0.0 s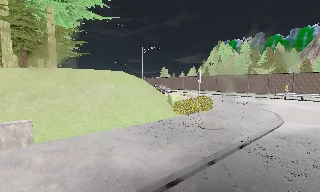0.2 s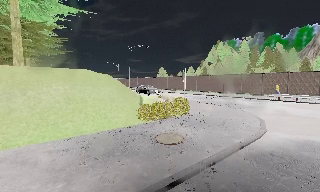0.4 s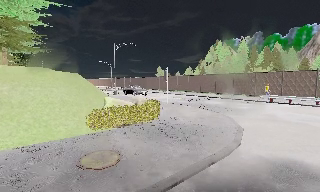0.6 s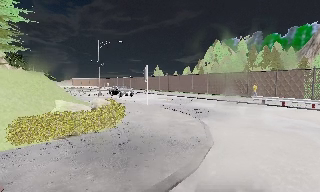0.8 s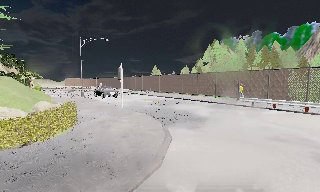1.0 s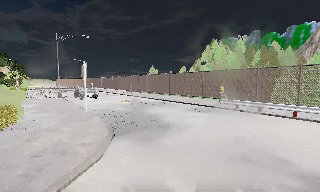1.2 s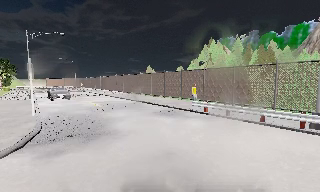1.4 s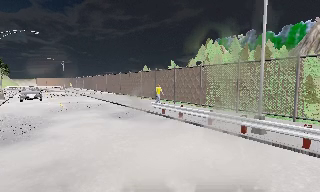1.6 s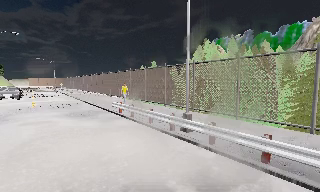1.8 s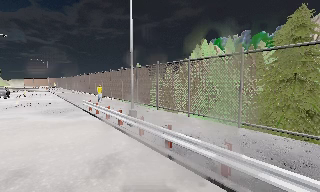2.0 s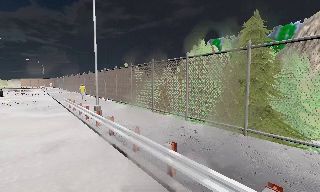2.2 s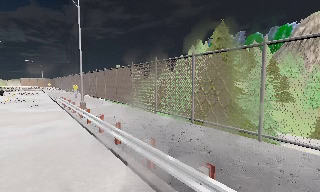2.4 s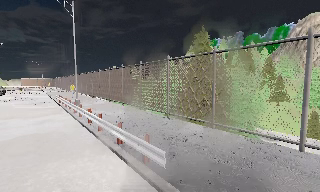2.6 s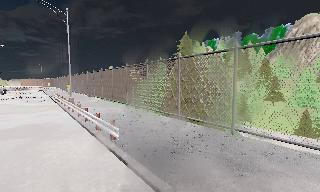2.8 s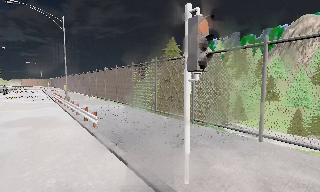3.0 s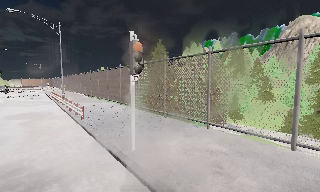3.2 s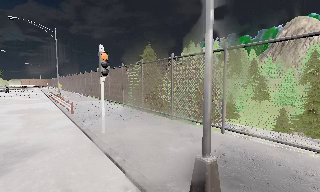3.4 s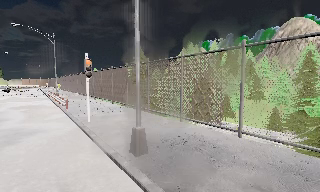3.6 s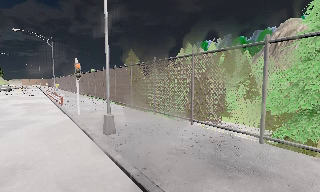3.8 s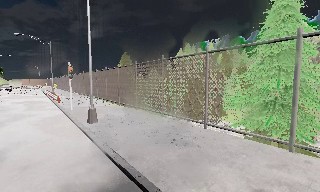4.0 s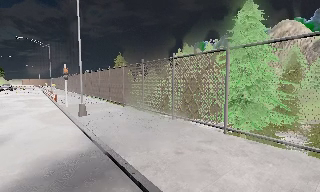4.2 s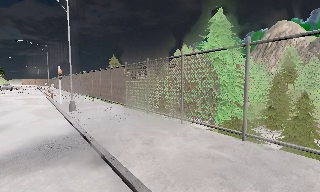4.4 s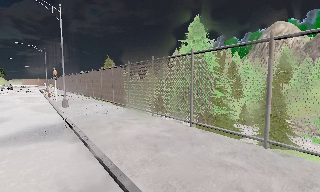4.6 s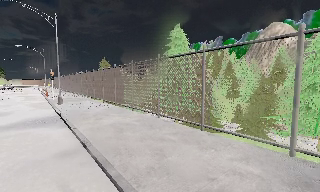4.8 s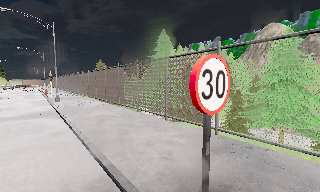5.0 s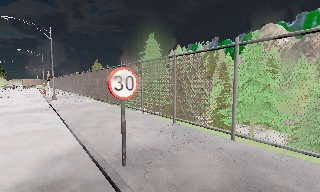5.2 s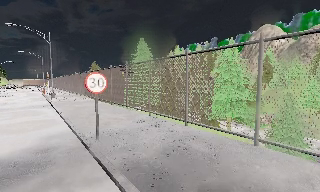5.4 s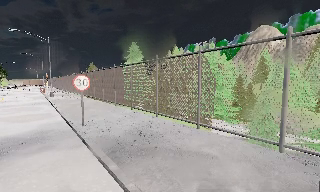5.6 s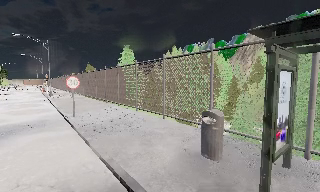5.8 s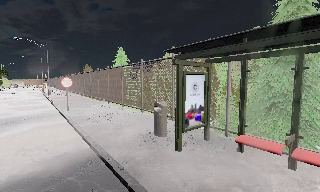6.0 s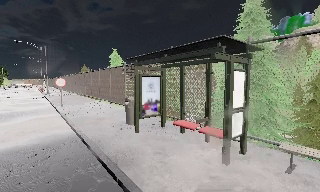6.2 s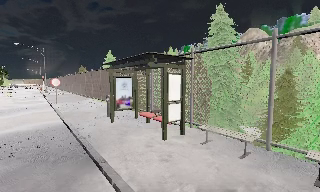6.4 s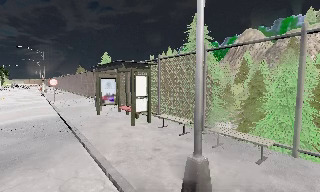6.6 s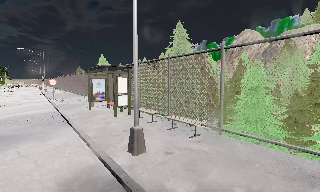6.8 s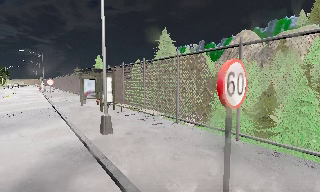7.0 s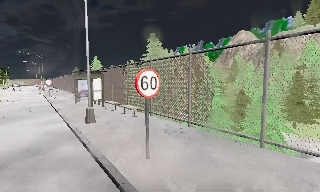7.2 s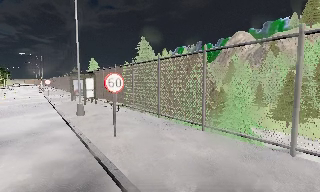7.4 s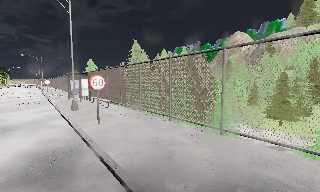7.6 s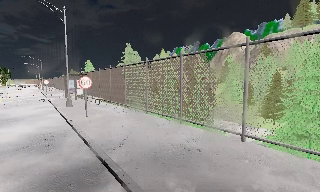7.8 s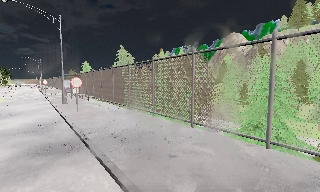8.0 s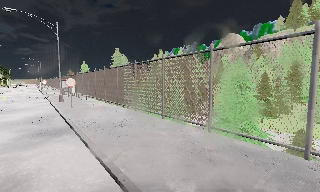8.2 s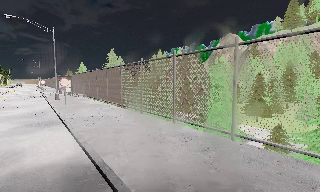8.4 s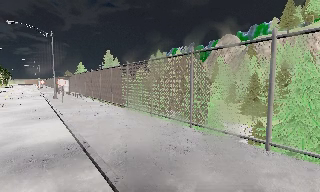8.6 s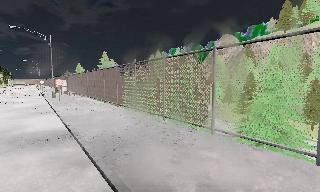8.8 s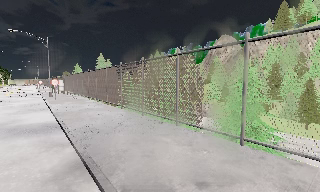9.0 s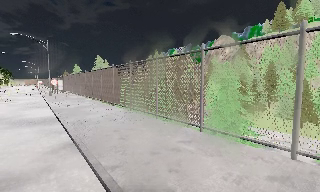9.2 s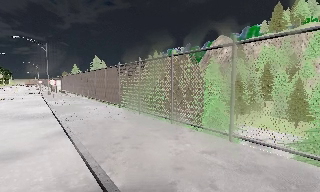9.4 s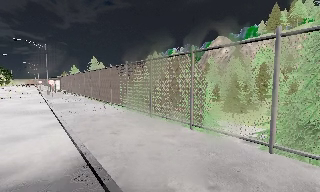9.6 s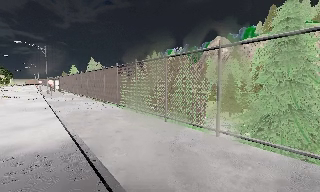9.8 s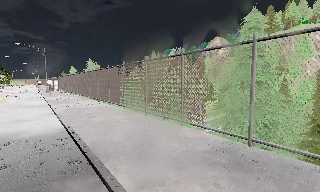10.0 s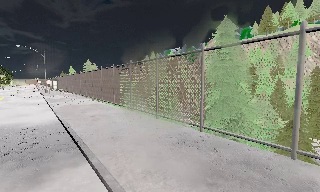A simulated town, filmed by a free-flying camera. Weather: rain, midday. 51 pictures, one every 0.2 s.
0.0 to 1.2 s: The camera travels to its right and forward, about 14 m, so close, fixed things drift to the left.
1.2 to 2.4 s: The camera travels to its right, about 13 m, so close, fixed things drift to the left.
2.4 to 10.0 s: The camera travels backward and to its right, about 75 m, so what stands in front gets smaller.
The film runs backward here.
